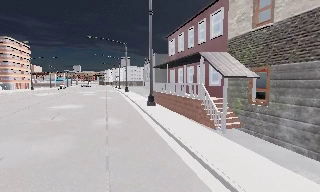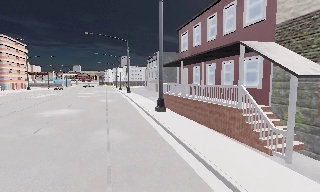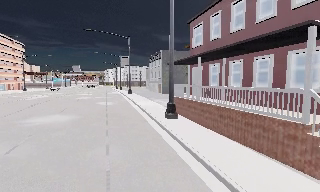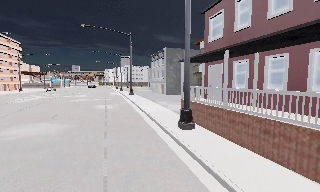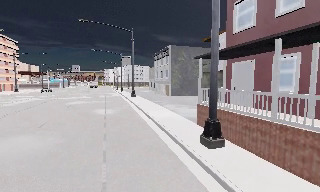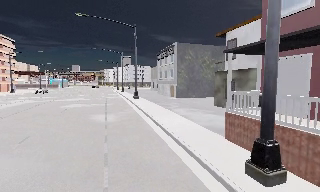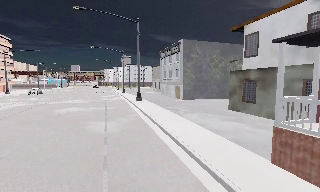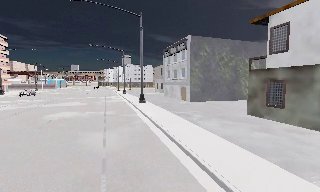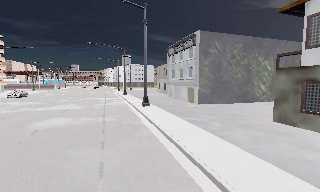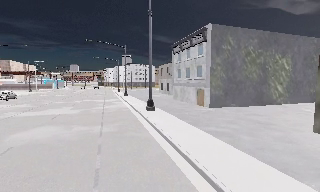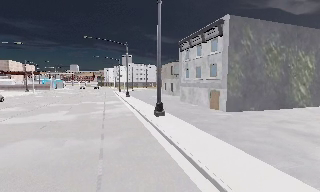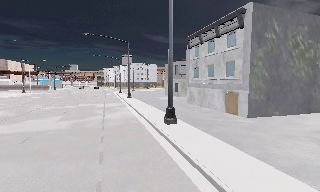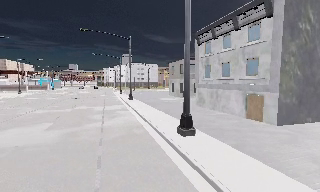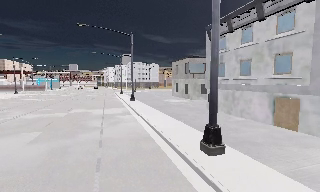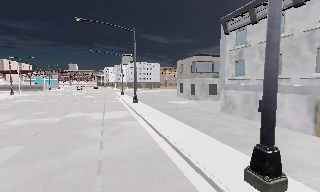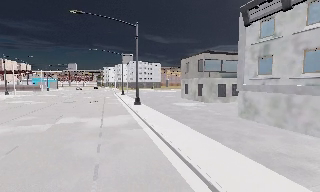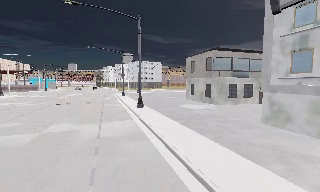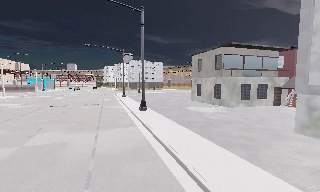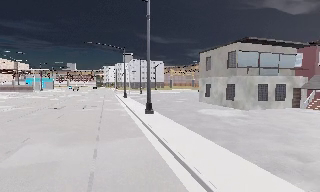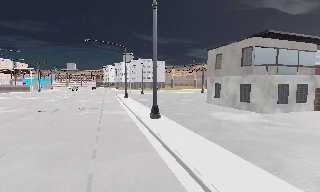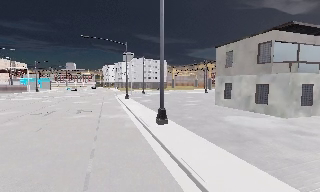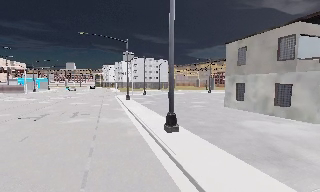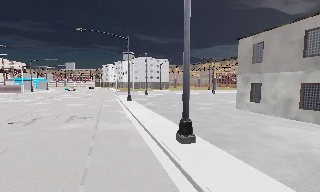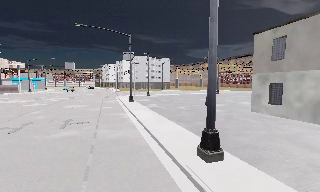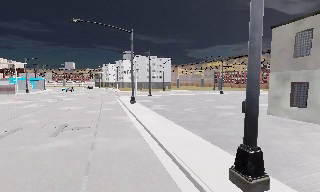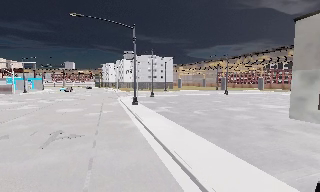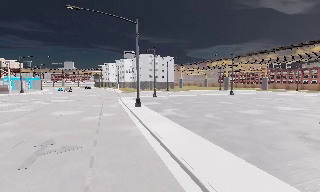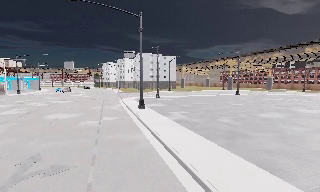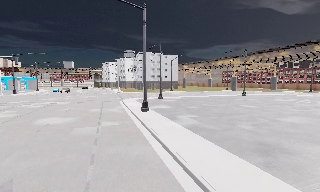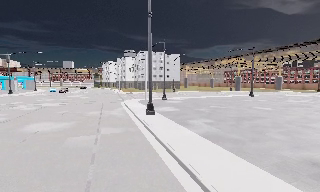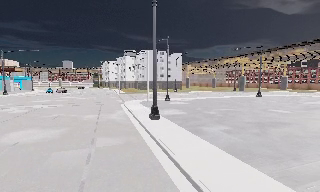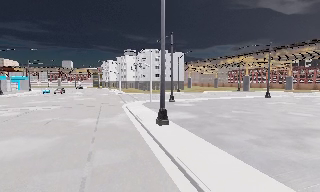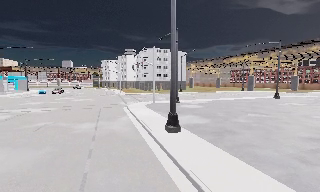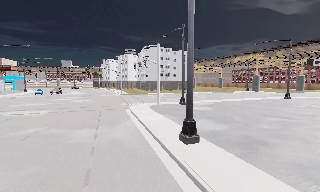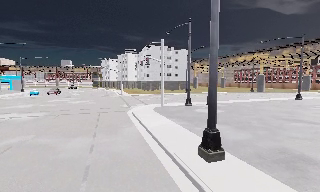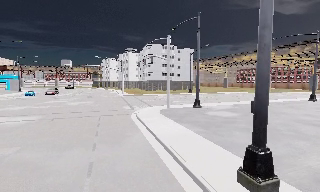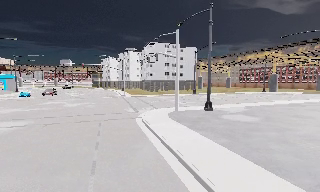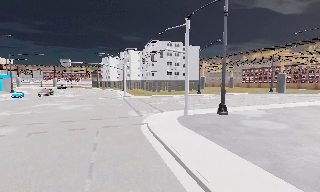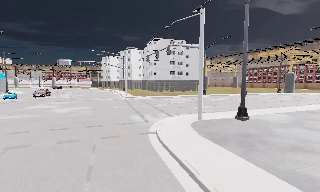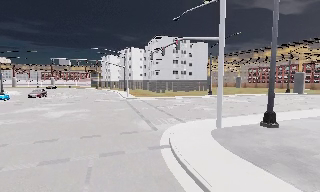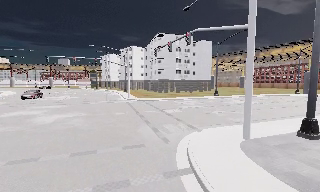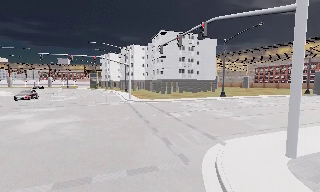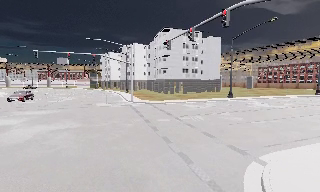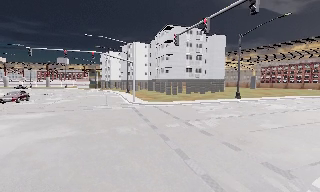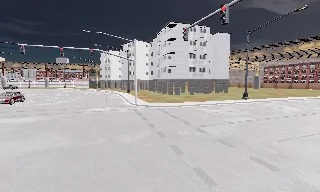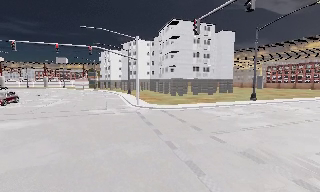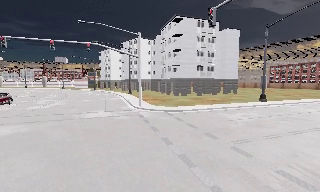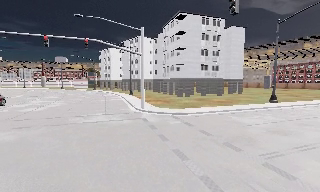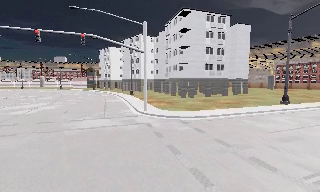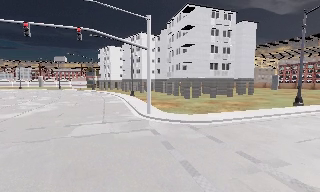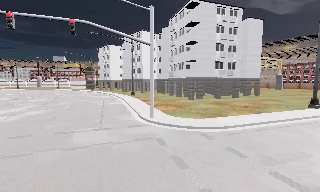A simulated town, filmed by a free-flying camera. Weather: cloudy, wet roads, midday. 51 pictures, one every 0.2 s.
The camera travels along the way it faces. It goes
forward.
0.0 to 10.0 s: The camera travels forward, about 100 m, so what stands in front looms larger.
The film runs forward here.
